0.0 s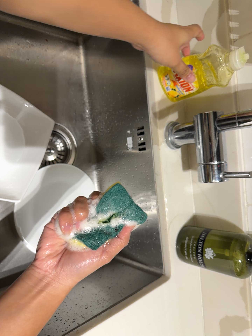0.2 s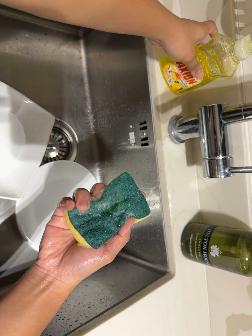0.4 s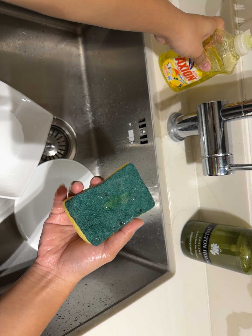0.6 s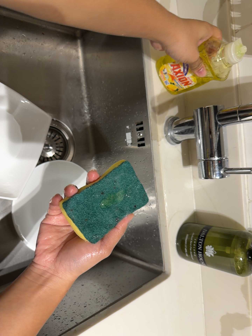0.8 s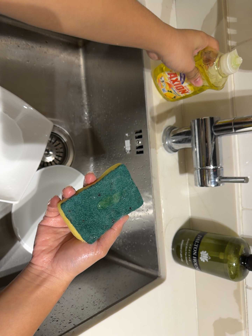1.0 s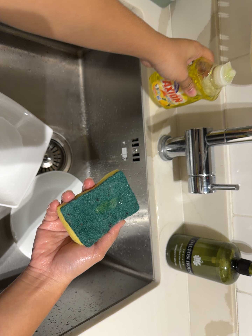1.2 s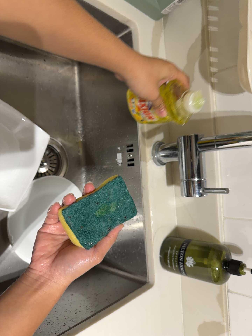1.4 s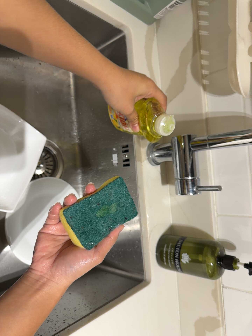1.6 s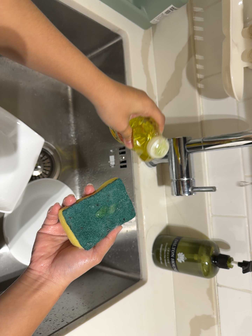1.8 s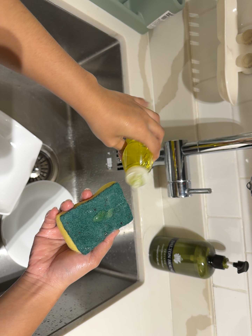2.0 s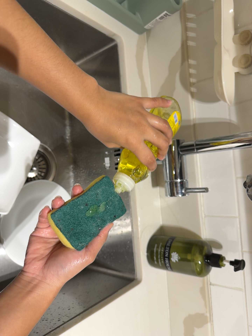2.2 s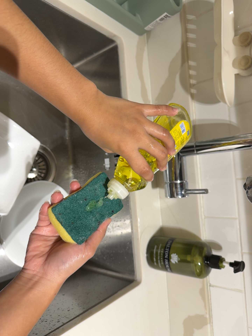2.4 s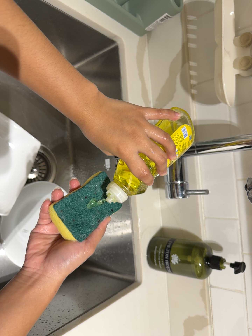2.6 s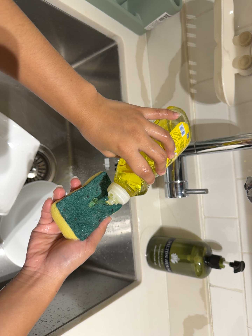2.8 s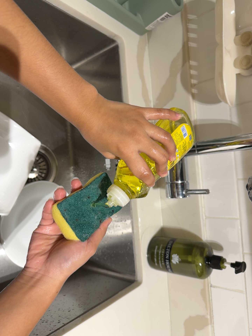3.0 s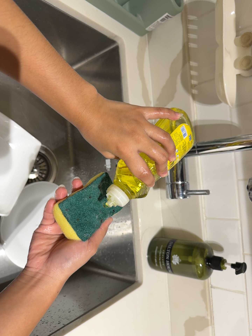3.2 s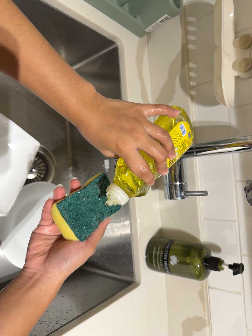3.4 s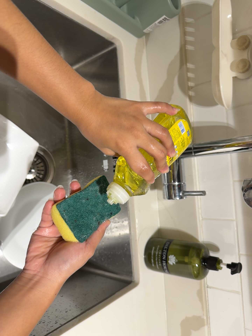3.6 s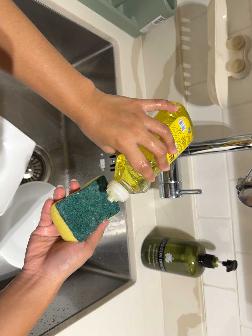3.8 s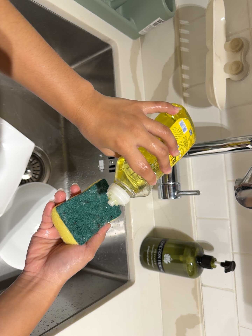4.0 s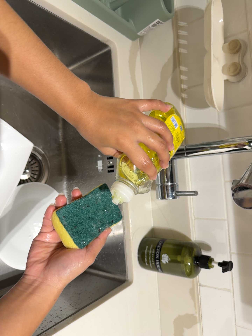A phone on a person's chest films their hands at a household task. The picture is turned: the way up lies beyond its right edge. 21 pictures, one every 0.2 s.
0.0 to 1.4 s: The camera travels backward, about 6 cm, so what stands in front gets smaller.
1.4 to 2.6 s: The camera shifts only a little, or ends up much as it began.
2.6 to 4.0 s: The camera keeps its place and its aim.
The film runs backward here.
